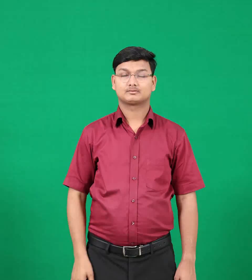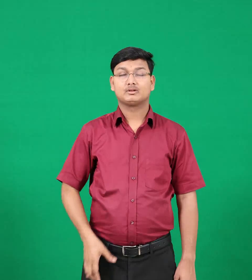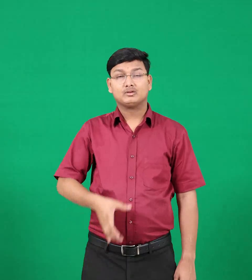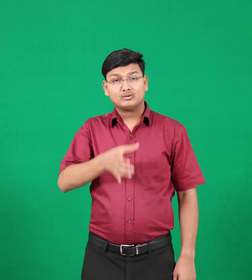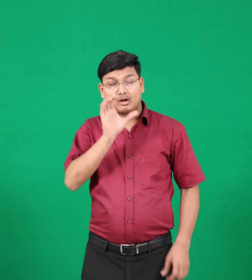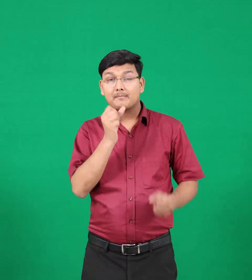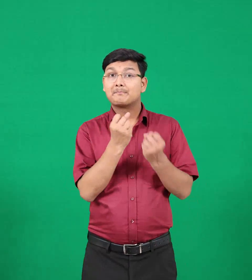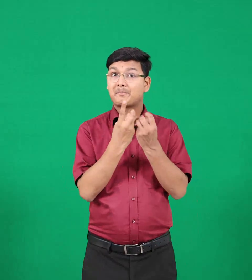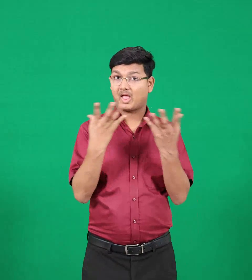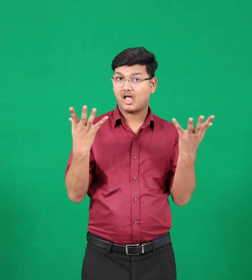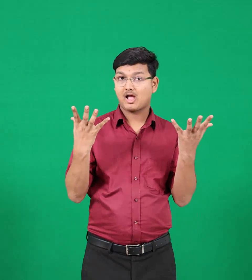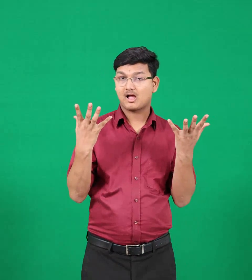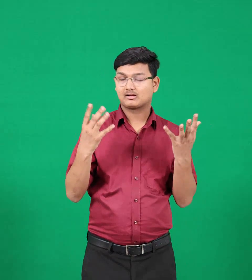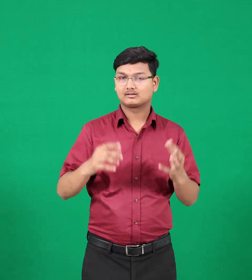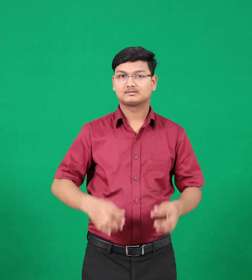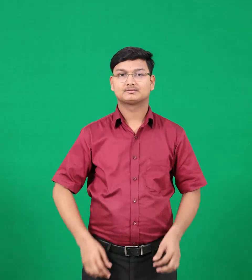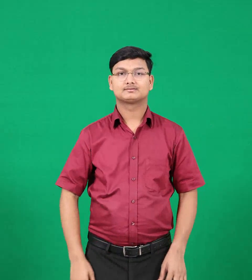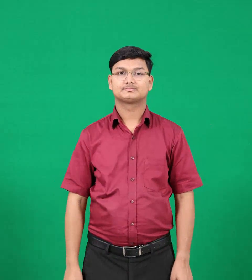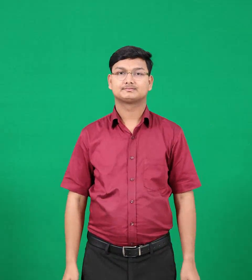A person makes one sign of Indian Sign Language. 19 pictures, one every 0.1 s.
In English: drinks
